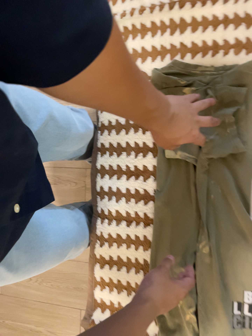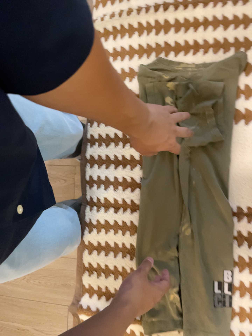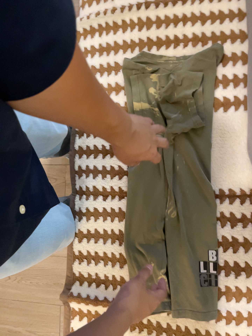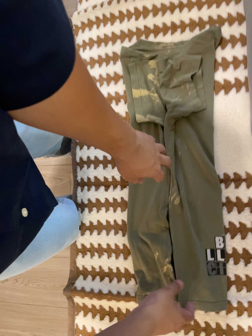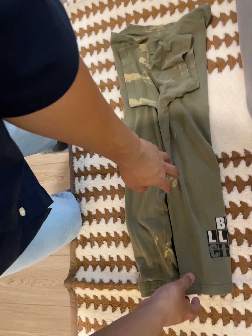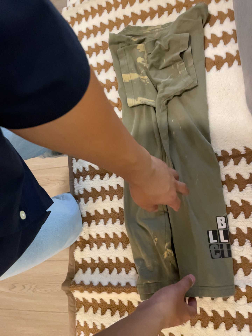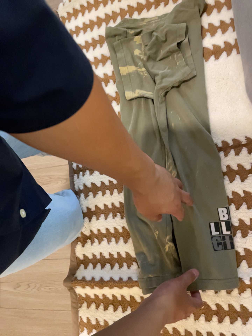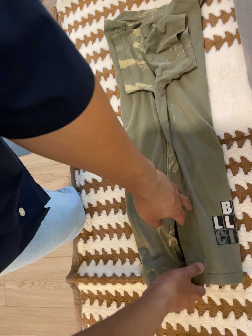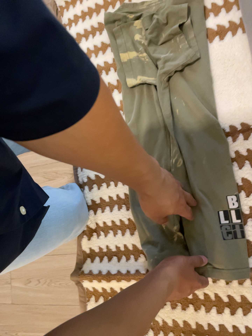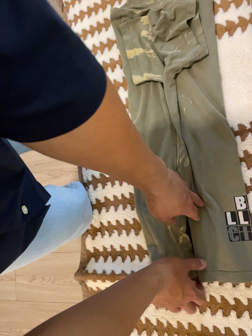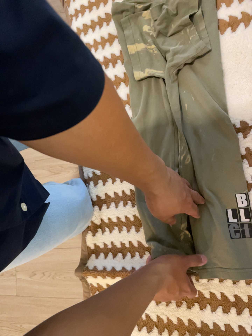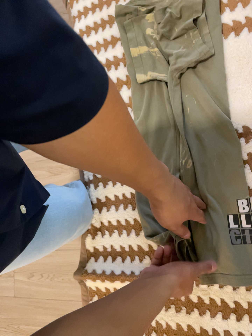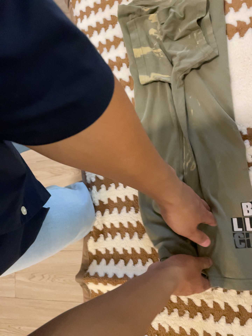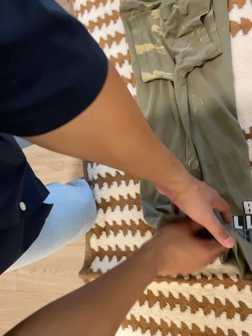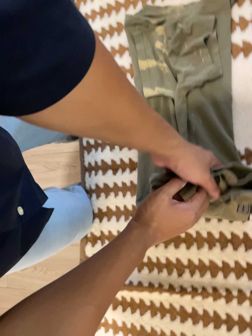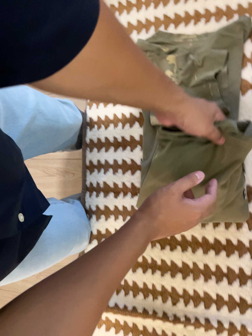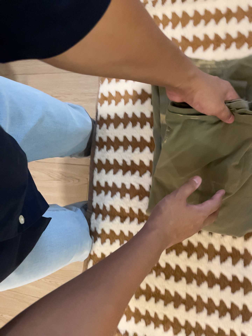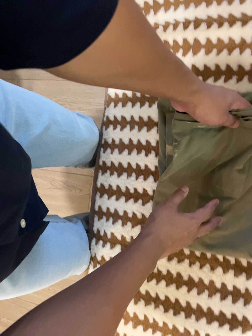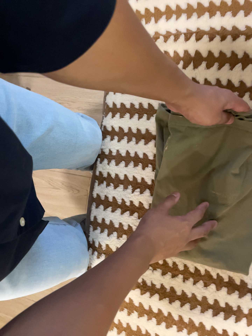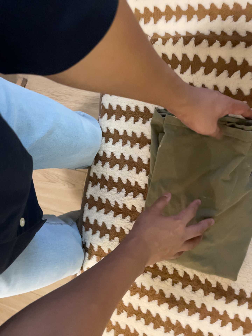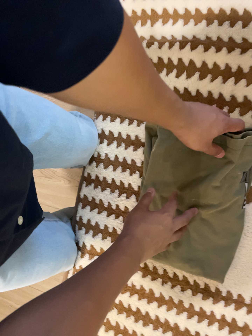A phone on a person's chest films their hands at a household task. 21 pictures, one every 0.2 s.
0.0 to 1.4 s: The camera travels toward the bottom of its view and to its right, about 28 cm, so close, fixed things drift upward. Its aim tips toward the top of its view by about 10 degrees. It rolls about its line of sight by about 10 degrees, and the scene rotates counterclockwise.
1.4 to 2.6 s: The camera shifts only a little, or ends up much as it began.
2.6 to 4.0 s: The camera travels toward the top of its view, about 40 cm, so close, fixed things drift downward. Its aim tips toward the bottom of its view by about 15 degrees. It rolls about its line of sight by about 15 degrees, and the scene rotates clockwise.
The film runs forward here.
